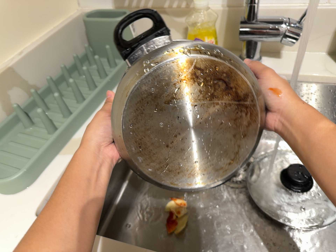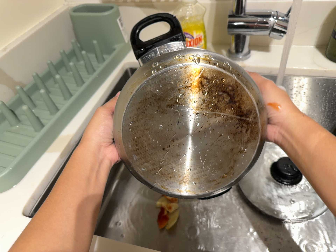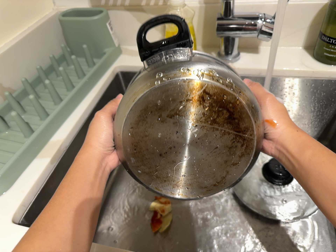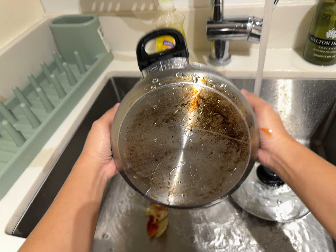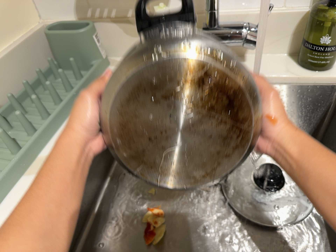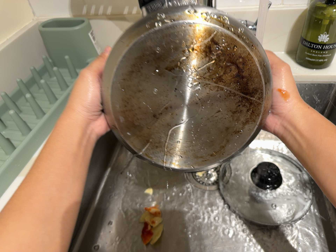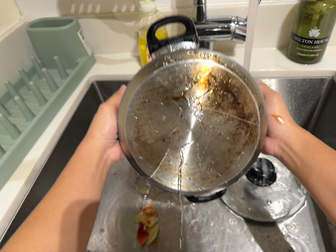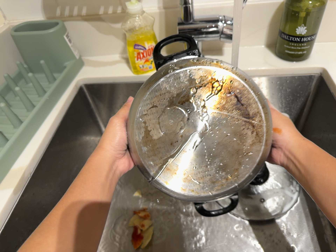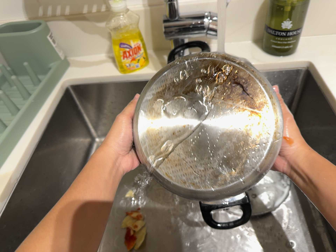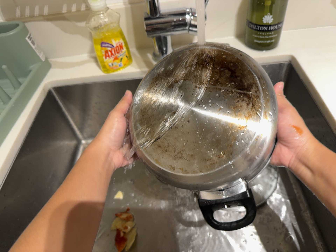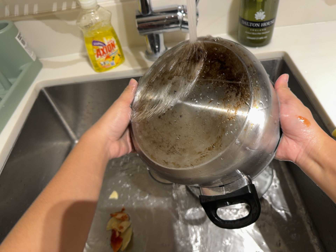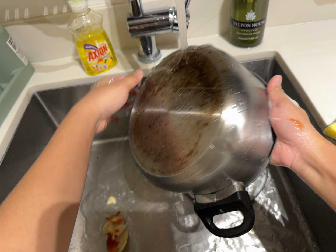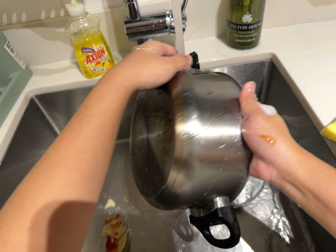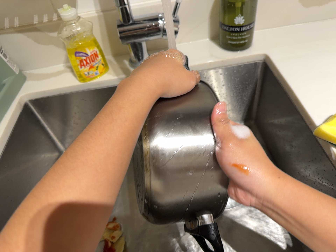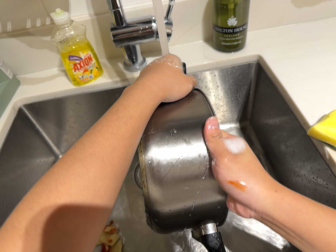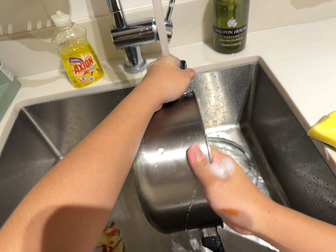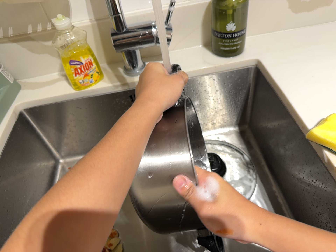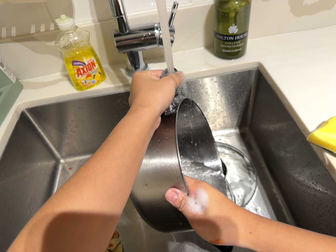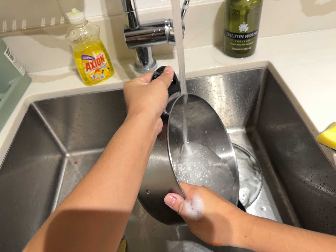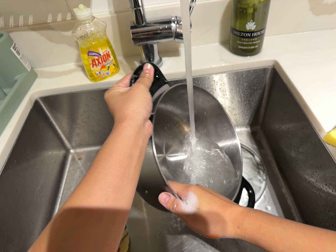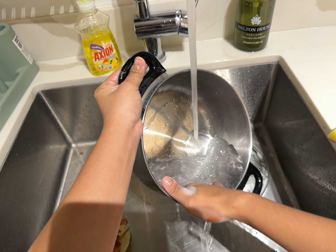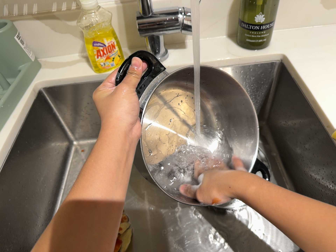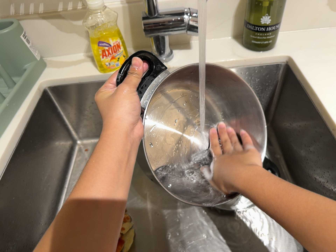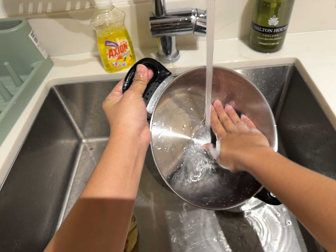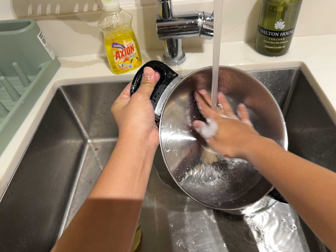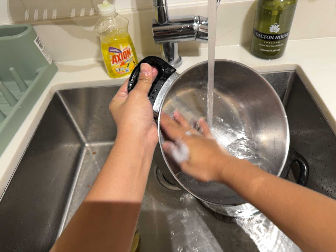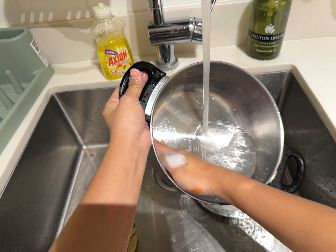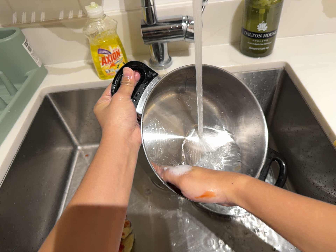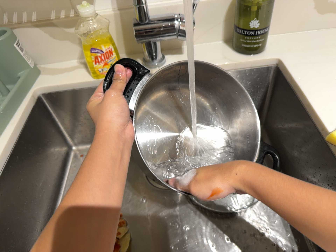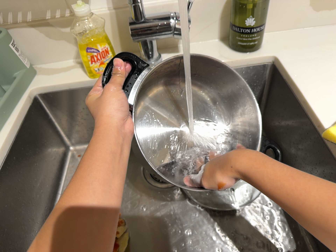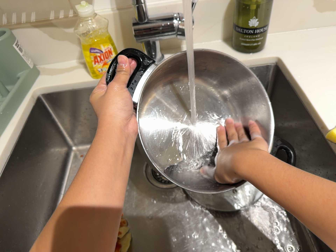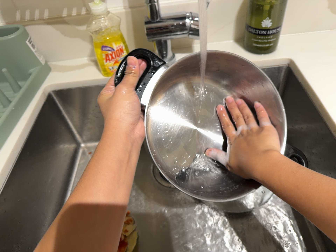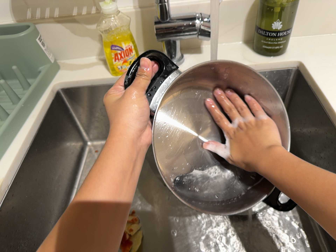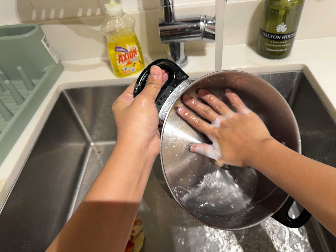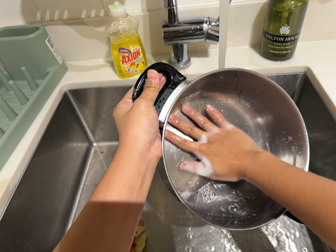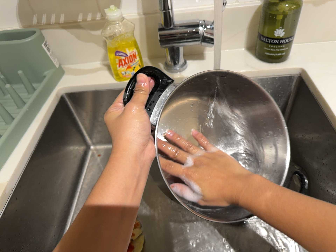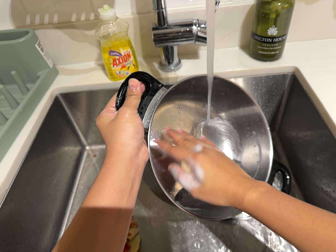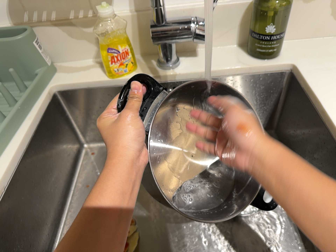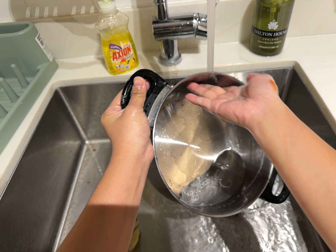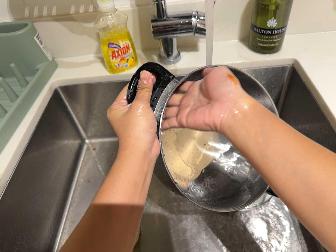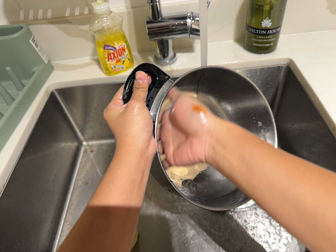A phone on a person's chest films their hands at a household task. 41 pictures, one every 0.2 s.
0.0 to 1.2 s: The camera shifts only a little, or ends up much as it began.
1.2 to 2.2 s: The camera rolls about its line of sight by about 10 degrees, and the scene rotates counterclockwise.
2.2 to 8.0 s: The camera shifts only a little, or ends up much as it began.
The film runs backward here.
